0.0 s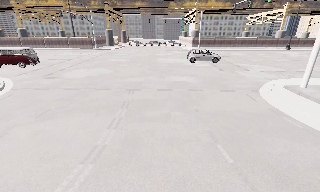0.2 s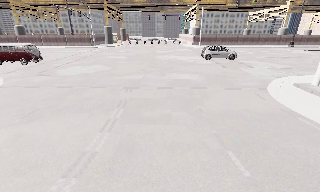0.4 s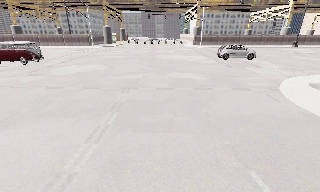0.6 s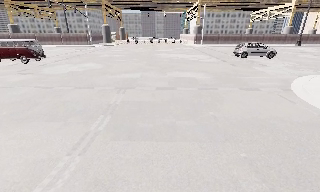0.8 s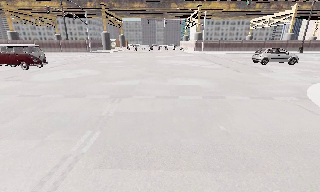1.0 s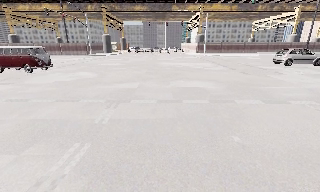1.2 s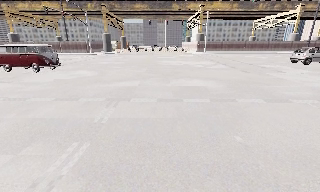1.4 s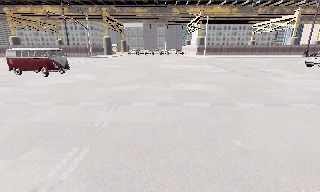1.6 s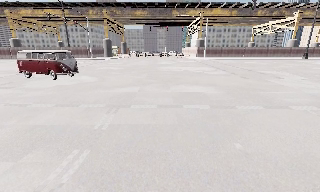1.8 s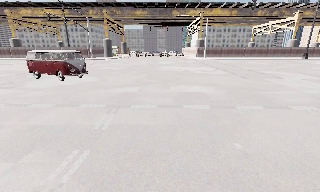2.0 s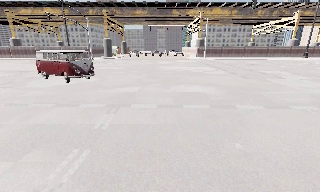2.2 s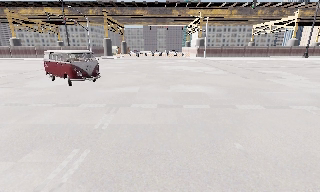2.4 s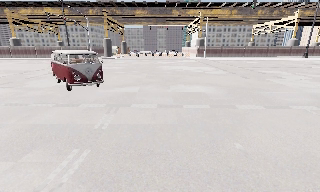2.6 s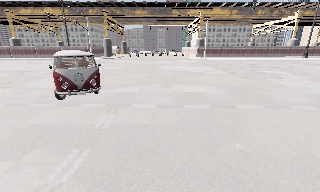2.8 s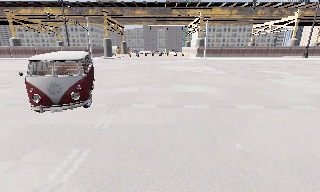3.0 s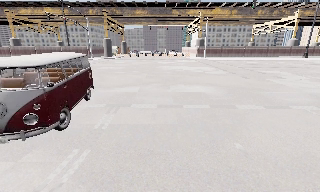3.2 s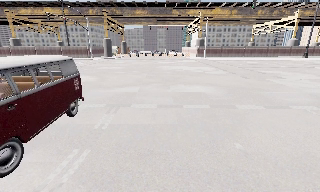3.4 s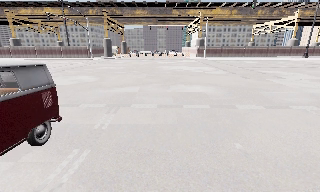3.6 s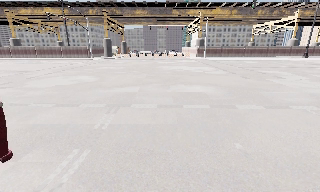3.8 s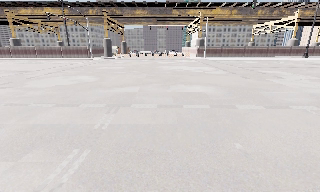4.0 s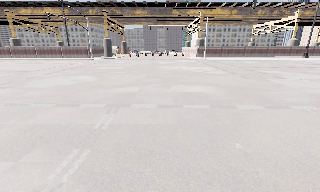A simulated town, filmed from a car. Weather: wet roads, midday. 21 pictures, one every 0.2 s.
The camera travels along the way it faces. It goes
forward.
0.0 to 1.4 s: The camera travels forward, about 4 m, so what stands in front looms larger. It loses speed.
1.4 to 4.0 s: The camera keeps its place and its aim.
The film runs forward here.
